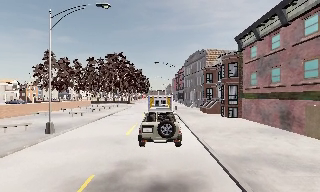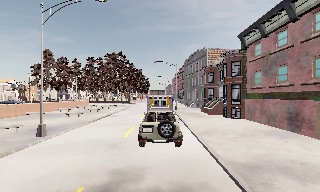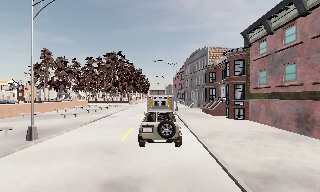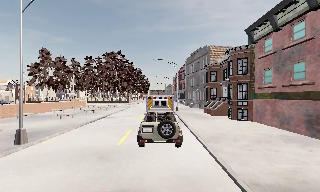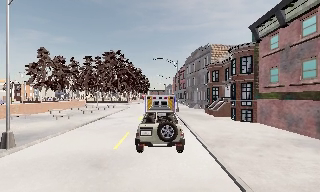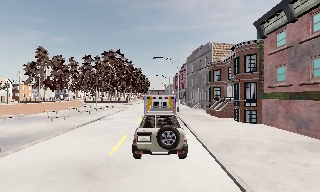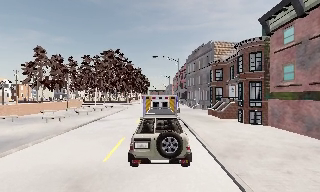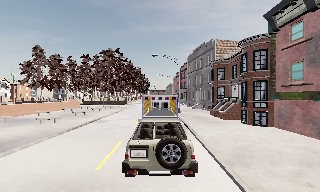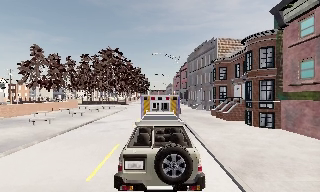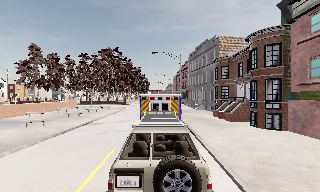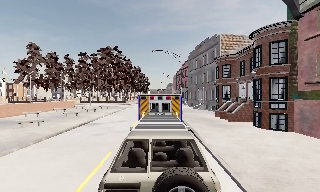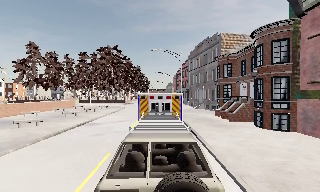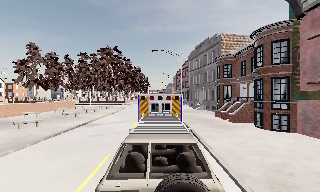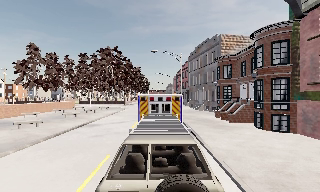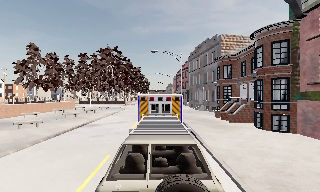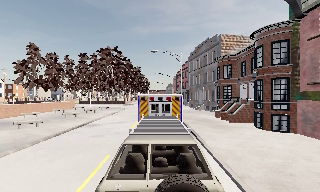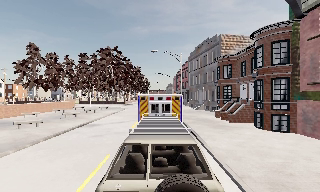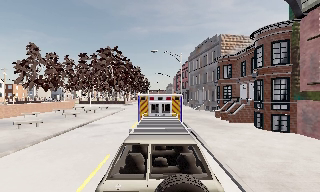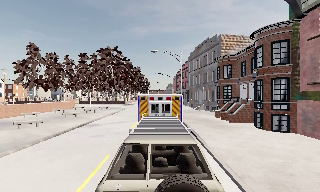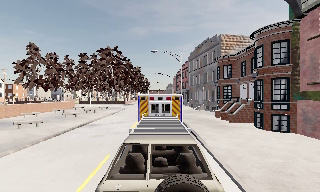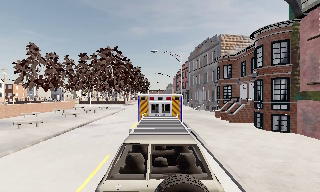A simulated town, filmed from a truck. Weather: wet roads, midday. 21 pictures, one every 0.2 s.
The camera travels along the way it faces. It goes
forward.
0.0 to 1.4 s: The camera travels forward, about 4.5 m, so what stands in front looms larger.
1.4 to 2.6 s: The camera travels forward, about 2 m, so what stands in front looms larger. It loses speed.
2.6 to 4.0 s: The camera keeps its place and its aim.
The film runs forward here.
